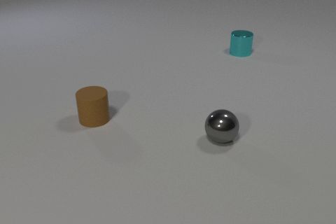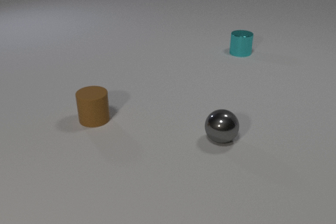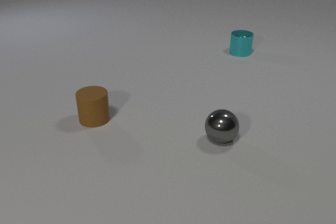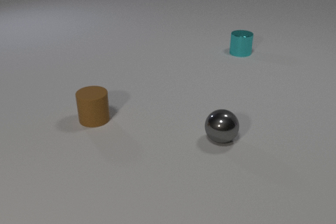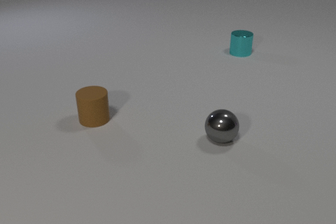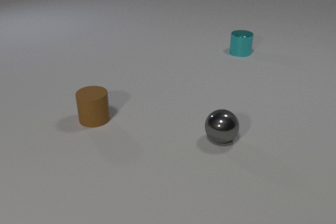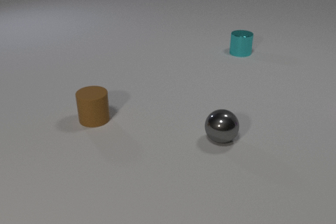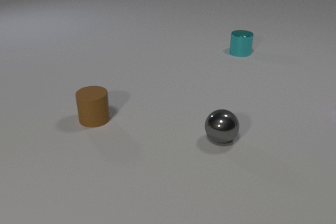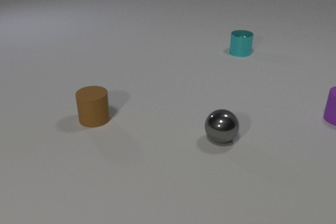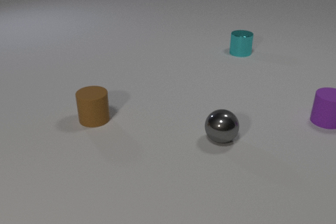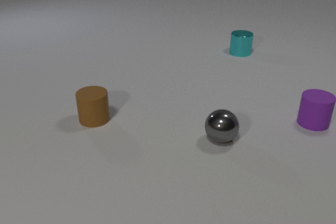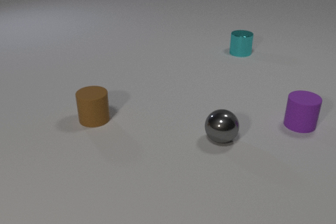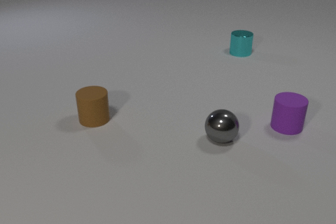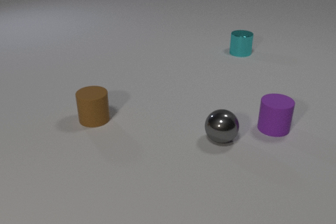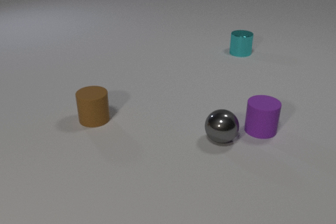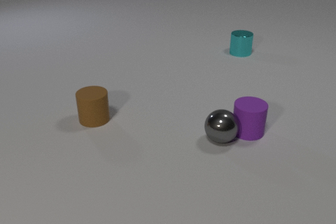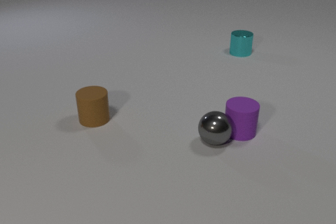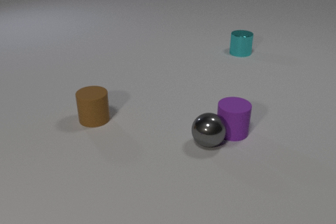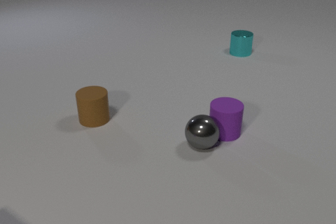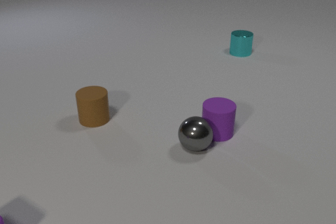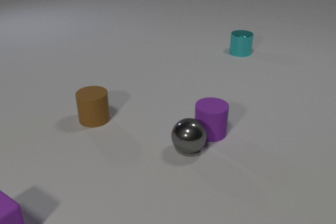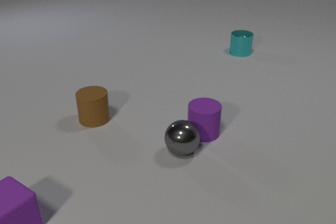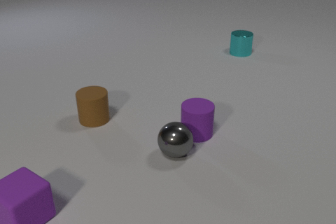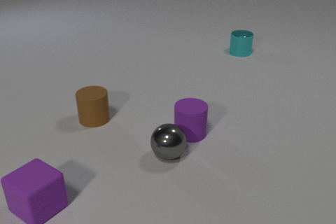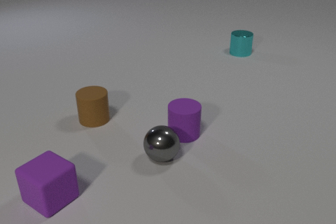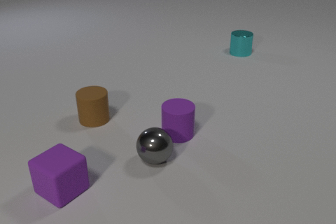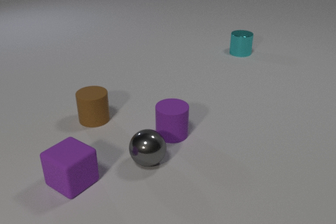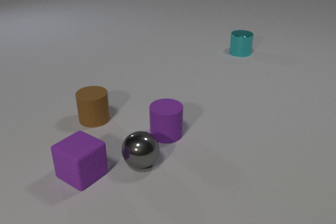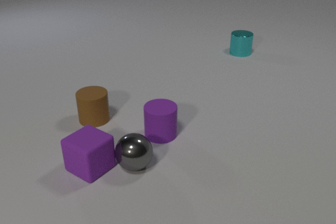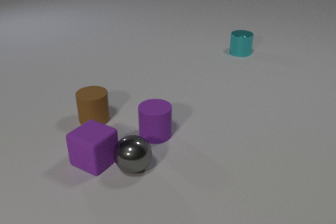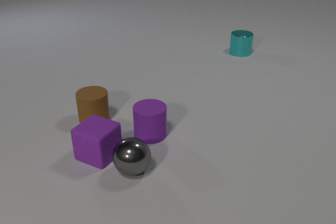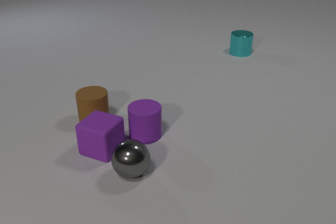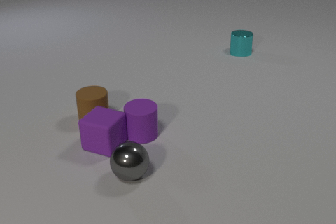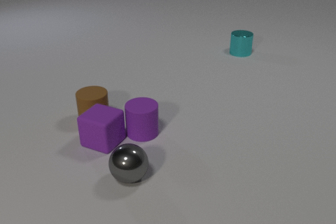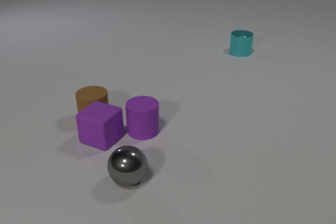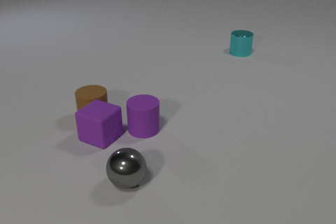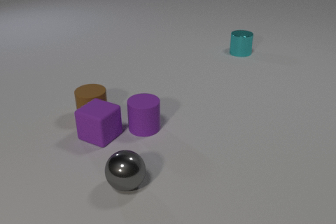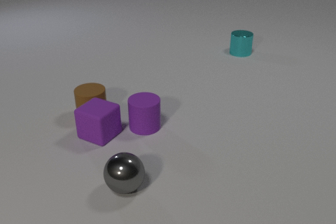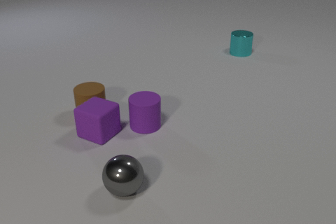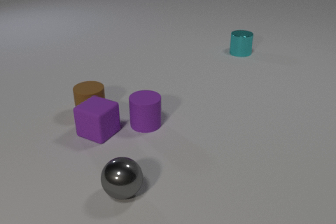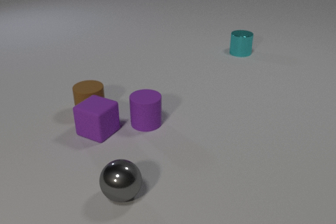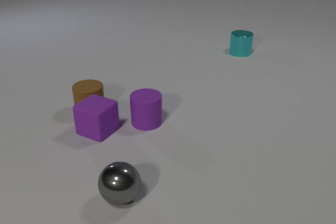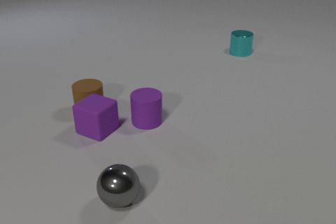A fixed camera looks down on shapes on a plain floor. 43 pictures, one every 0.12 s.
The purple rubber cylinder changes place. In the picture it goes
to the left.
0.00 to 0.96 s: The purple rubber cylinder comes in at the right edge, slides to the left and toward the camera.
0.96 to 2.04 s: The purple rubber cylinder slides to the left and toward the camera. The gray metal sphere rolls to the left and toward the camera. The purple rubber cylinder and the gray metal sphere collide.
2.04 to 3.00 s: The purple rubber cylinder slides to the left. The gray metal sphere rolls to the left and toward the camera. The purple rubber cube comes in at the left edge, slides to the right and away from the camera.
3.00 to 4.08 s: The purple rubber cylinder slides to the left. The gray metal sphere rolls toward the camera and to the left. The purple rubber cube slides away from the camera and to the right. The gray metal sphere and the purple rubber cube collide. The purple rubber cylinder and the purple rubber cube collide.
4.08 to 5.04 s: The purple rubber cylinder slides away from the camera. The gray metal sphere rolls toward the camera. The purple rubber cube slides away from the camera. The brown rubber cylinder slides away from the camera. The purple rubber cube and the brown rubber cylinder collide.
Are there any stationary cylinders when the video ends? yes.
What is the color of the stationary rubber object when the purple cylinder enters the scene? brown.
What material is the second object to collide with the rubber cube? rubber.
